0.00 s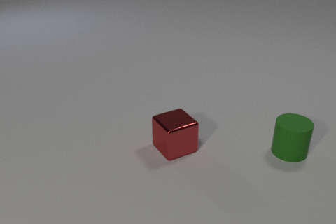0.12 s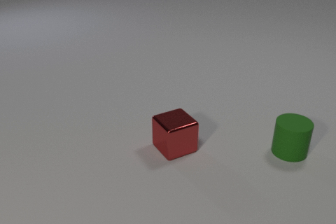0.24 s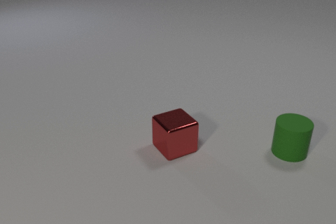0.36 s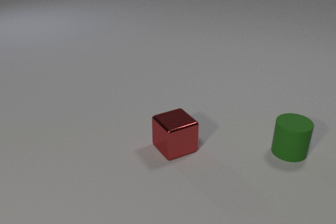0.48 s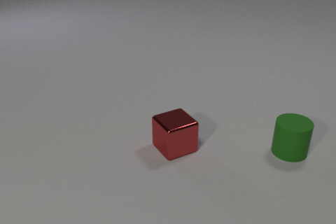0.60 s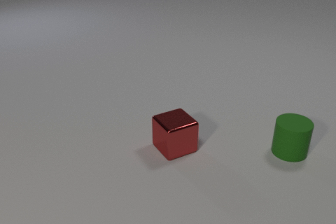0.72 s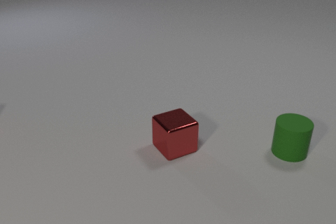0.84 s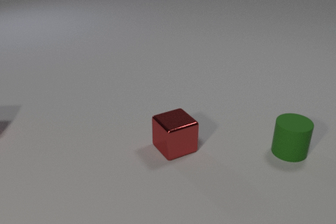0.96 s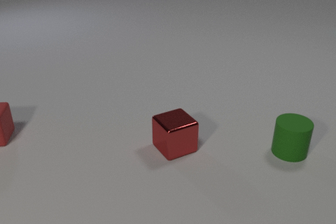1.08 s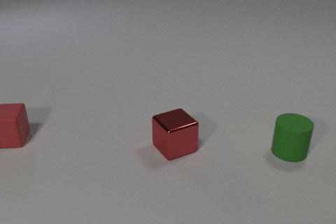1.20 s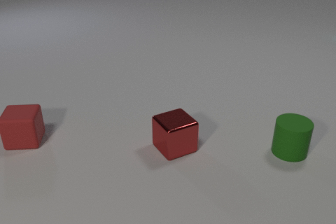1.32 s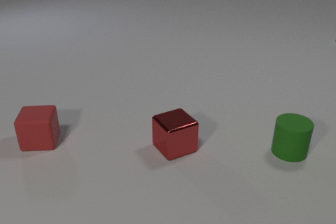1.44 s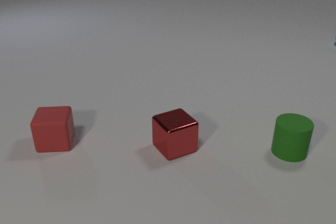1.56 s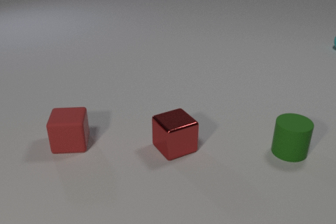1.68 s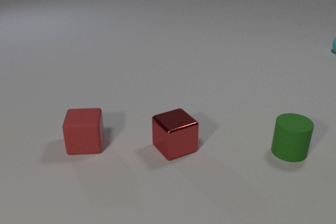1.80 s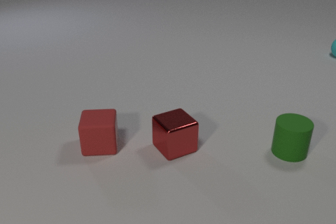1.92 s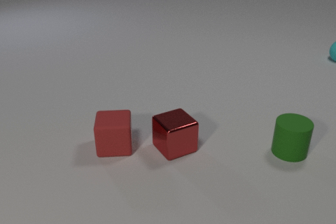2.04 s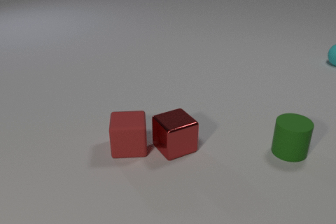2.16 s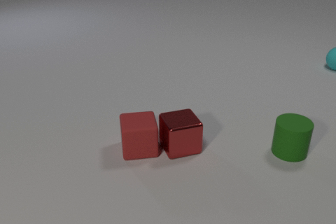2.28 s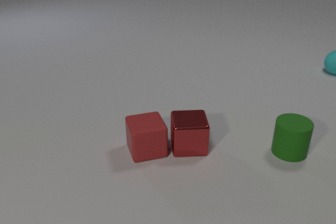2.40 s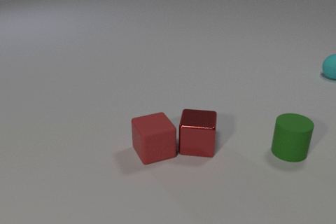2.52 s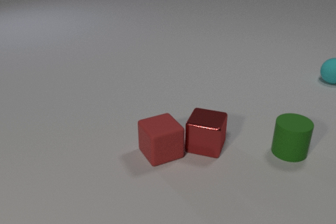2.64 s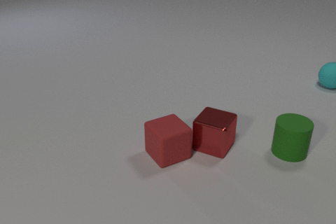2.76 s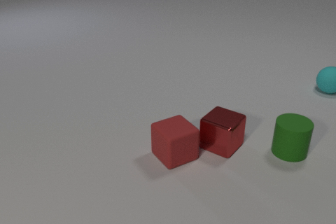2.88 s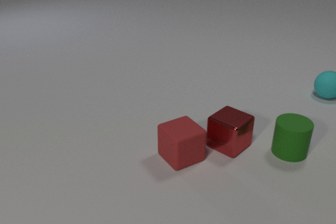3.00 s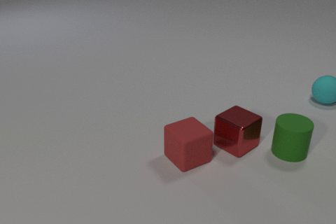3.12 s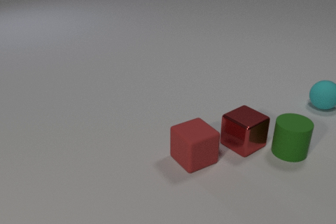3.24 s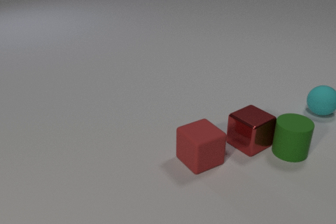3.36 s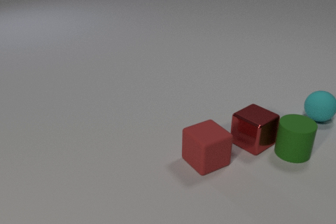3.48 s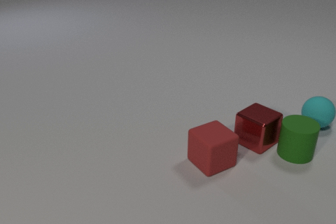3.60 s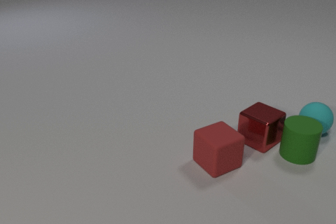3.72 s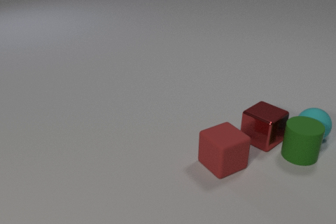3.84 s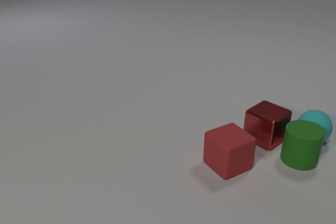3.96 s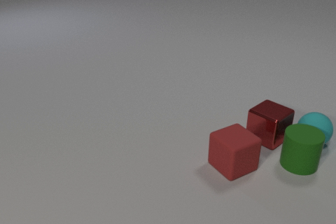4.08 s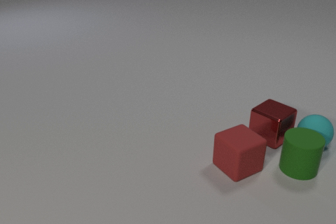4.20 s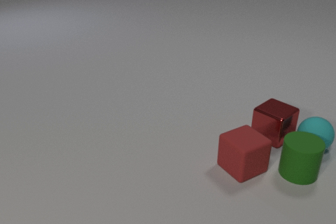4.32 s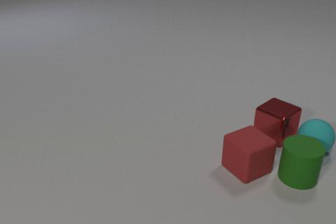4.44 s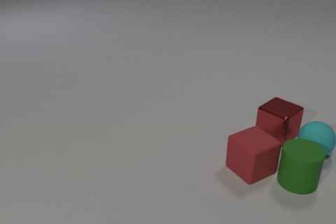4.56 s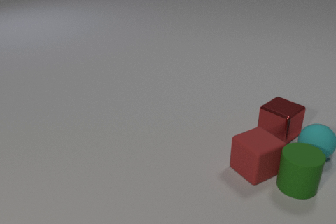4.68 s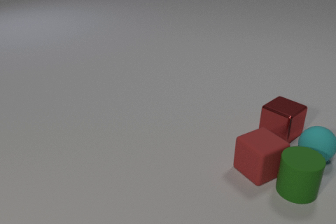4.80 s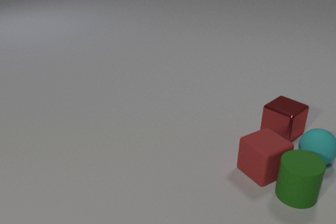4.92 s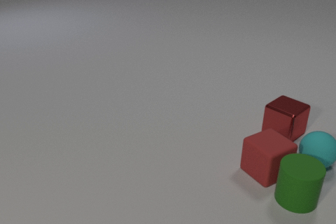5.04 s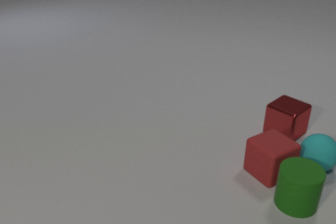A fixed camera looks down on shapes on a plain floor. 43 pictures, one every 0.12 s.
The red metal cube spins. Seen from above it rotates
clockwise.
The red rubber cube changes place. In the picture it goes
to the right.
0.00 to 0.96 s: The red rubber cube comes in at the left edge, slides to the right.
0.96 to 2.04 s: The red rubber cube slides to the right and toward the camera. The cyan rubber sphere comes in at the right edge, rolls toward the camera.
2.04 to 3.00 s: The red rubber cube slides to the right, spins counterclockwise seen from above by about 30 degrees, its near face sliding to the right. The red metal cube slides to the right, spins clockwise seen from above by about 75 degrees, its near face sliding to the left. The cyan rubber sphere rolls toward the camera. The red rubber cube and the red metal cube collide.
3.00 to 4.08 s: The red rubber cube slides to the right. The red metal cube slides to the right and away from the camera. The green rubber cylinder slides toward the camera. The cyan rubber sphere rolls toward the camera. The red metal cube and the green rubber cylinder collide. The green rubber cylinder and the cyan rubber sphere collide.
4.08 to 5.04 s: The red rubber cube slides to the right. The red metal cube slides to the right and away from the camera. The green rubber cylinder slides toward the camera. The cyan rubber sphere rolls toward the camera.
How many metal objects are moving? 1.
What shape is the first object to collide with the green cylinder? cube.
What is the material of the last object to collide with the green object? rubber.
